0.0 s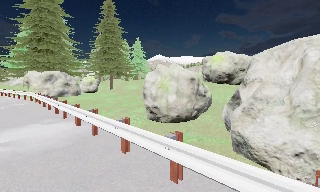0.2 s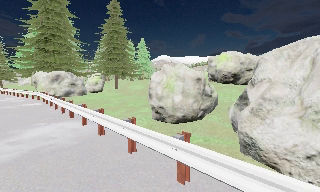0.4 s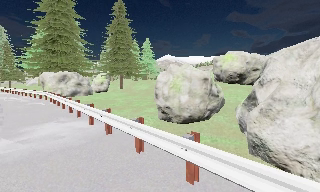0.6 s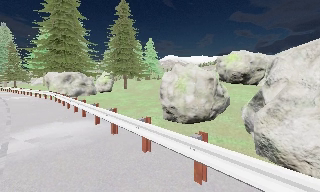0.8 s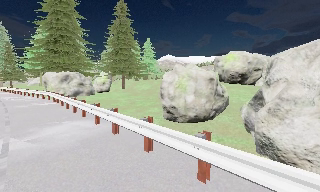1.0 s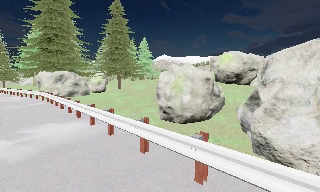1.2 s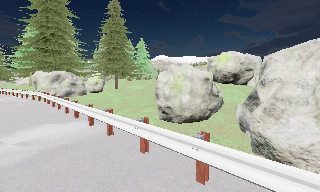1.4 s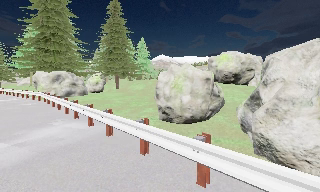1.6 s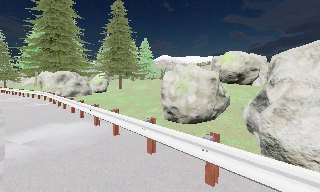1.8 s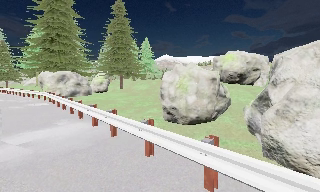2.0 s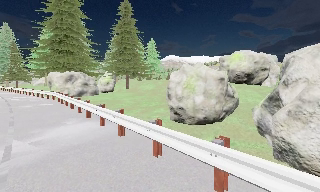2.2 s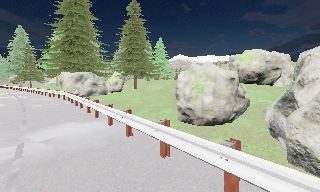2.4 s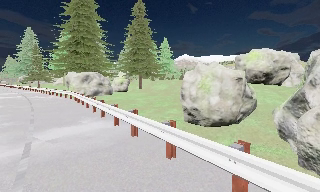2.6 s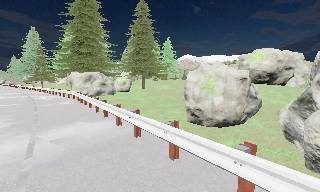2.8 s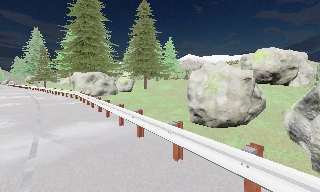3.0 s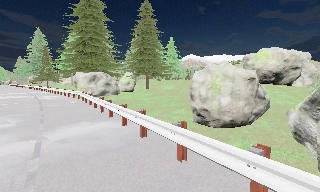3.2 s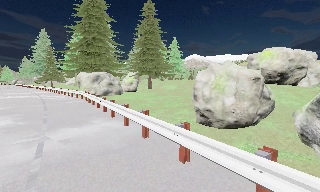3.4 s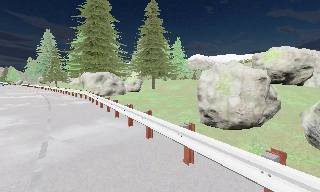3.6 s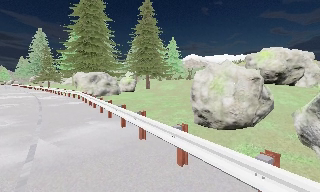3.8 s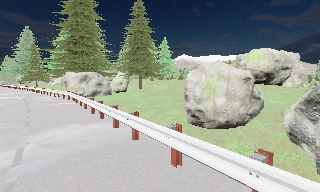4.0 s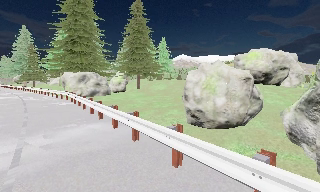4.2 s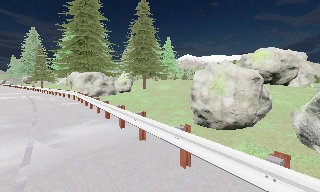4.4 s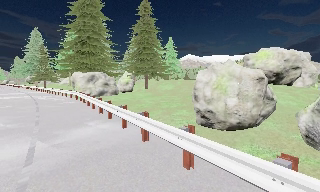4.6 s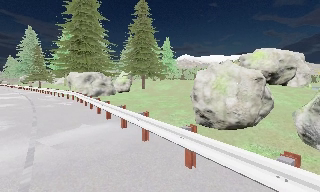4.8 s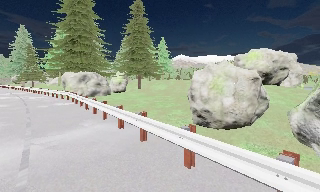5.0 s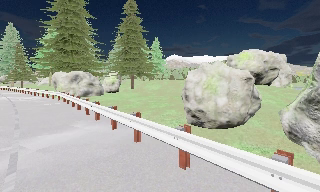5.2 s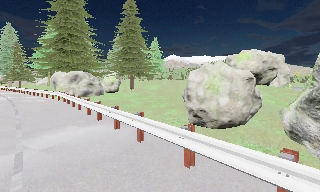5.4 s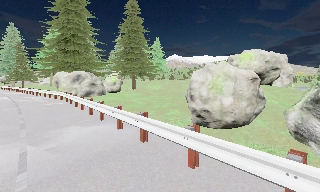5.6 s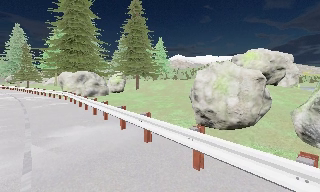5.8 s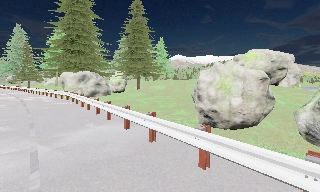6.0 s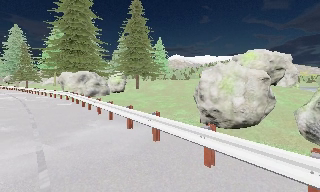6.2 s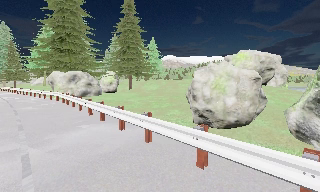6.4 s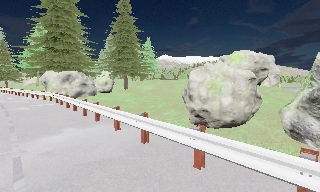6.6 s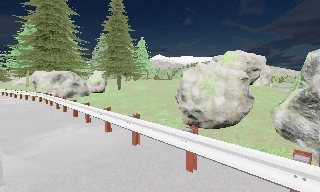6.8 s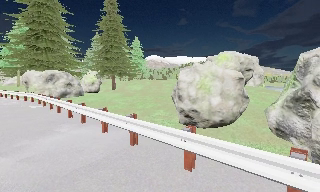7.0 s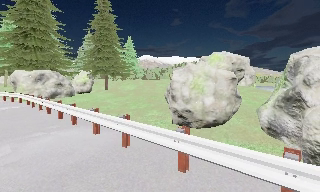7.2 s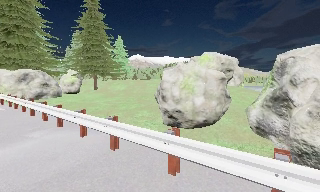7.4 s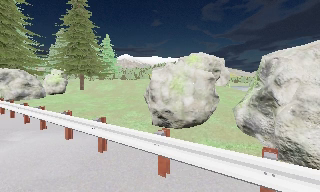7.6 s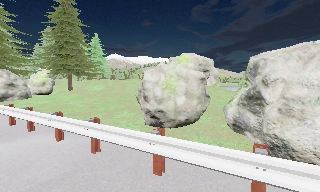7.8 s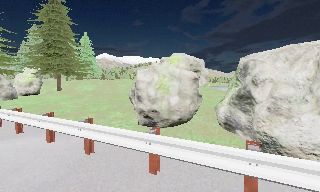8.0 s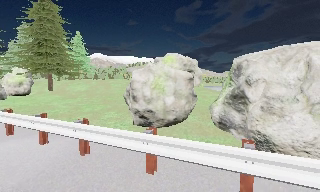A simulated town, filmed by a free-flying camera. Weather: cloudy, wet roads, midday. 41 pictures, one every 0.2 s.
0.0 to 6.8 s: The camera travels to its left and forward, about 1.5 m, so close, fixed things drift to the right.
6.8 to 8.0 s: The camera pans to its right, which is clockwise from overhead, by about 20 degrees.
The film runs forward here.
